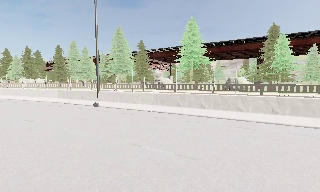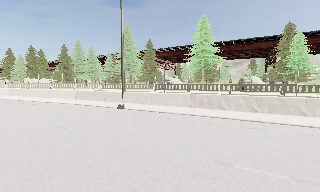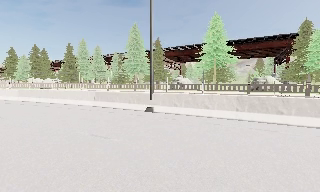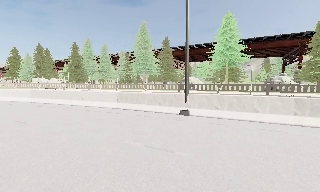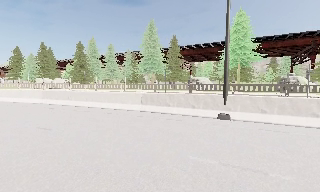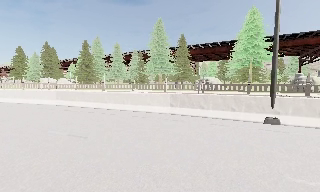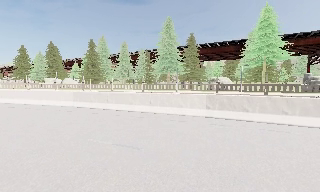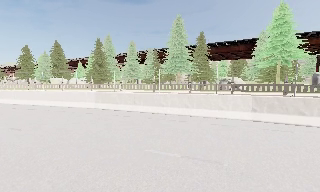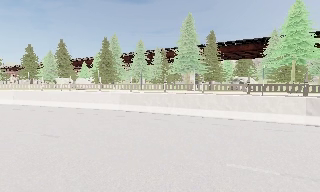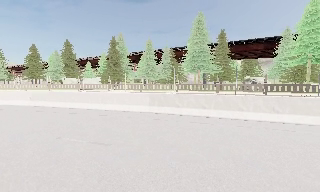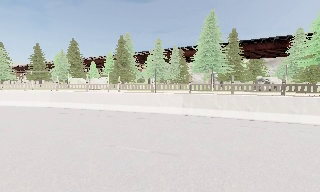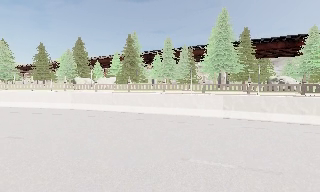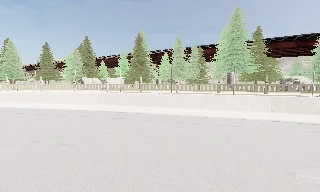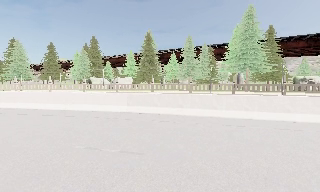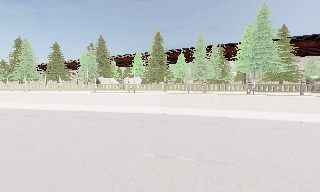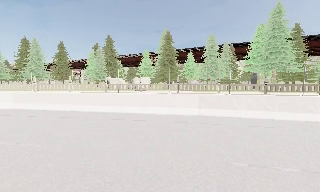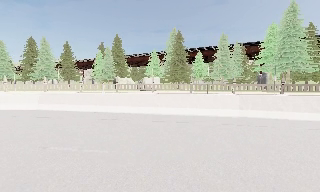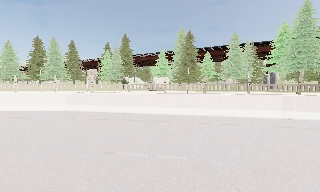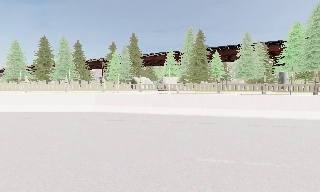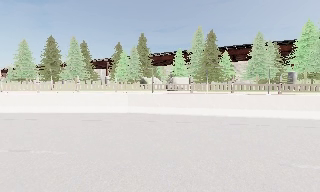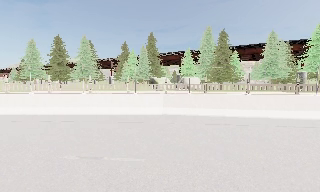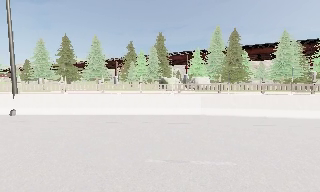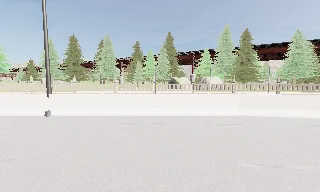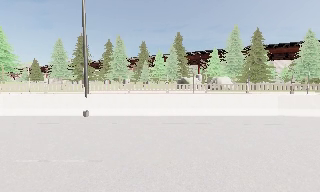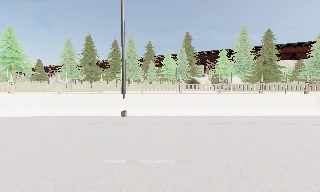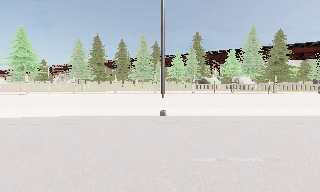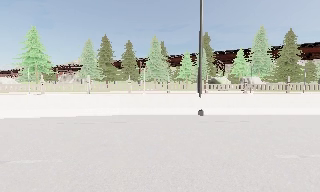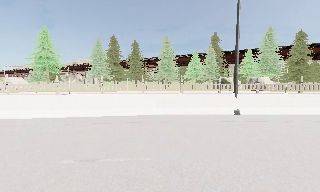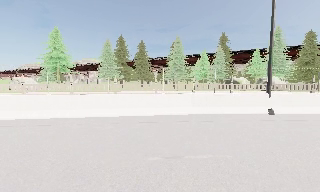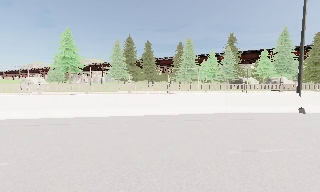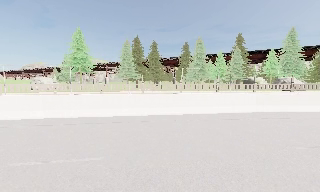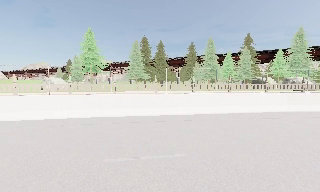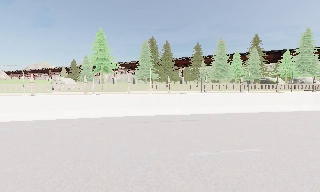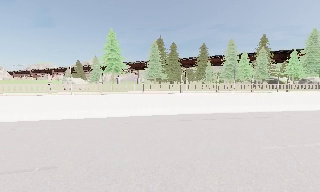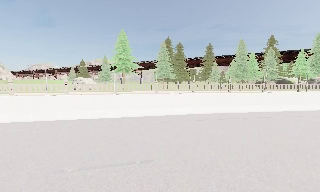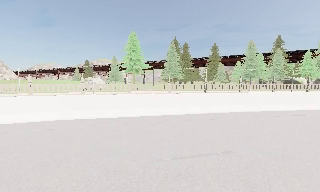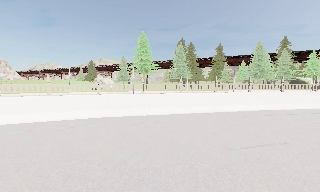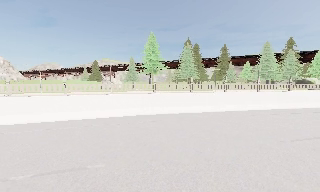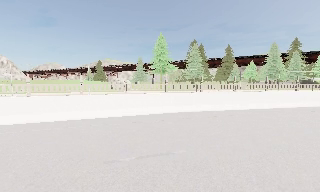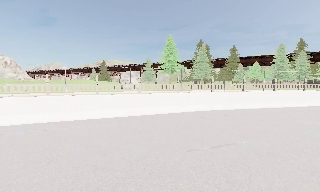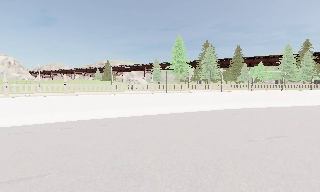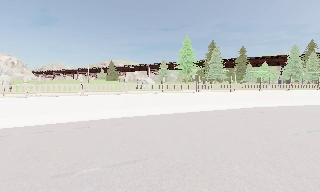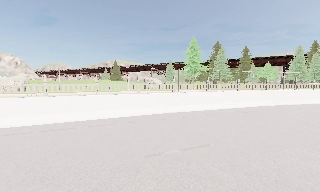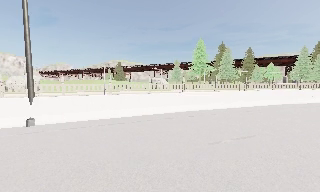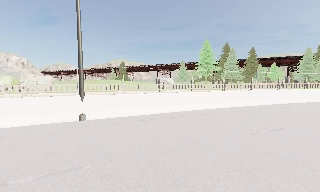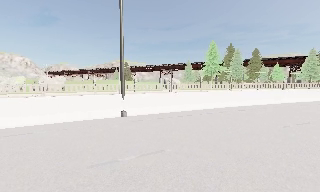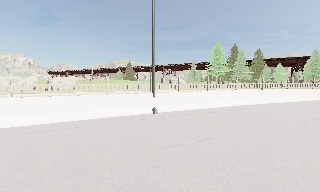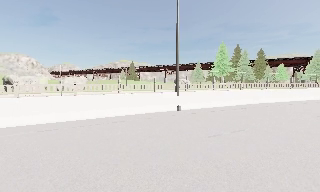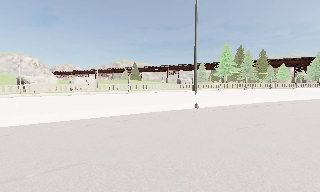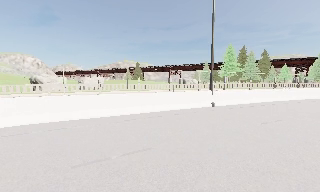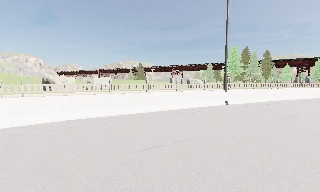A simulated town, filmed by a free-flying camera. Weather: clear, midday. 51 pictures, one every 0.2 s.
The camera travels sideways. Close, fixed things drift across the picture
to the right.
0.0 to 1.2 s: The camera travels to its left and forward, about 13 m, so close, fixed things drift to the right.
1.2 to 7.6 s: The camera travels to its left, about 65 m, so close, fixed things drift to the right.
7.6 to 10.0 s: The camera travels to its left and backward, about 25 m, so close, fixed things drift to the right.
The film runs backward here.
